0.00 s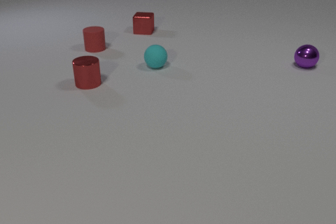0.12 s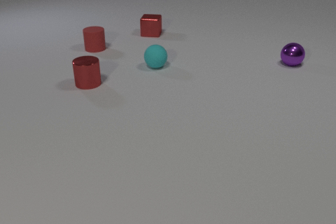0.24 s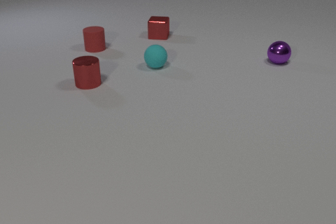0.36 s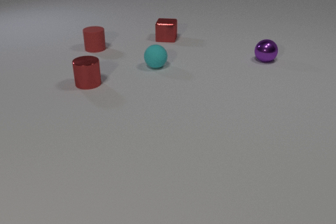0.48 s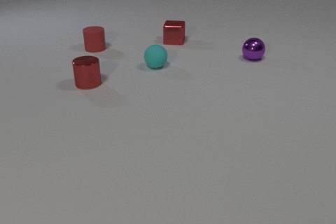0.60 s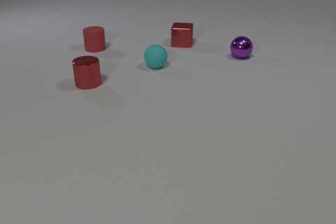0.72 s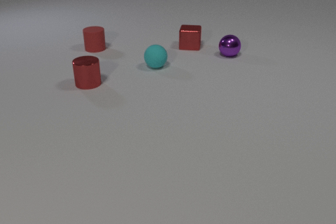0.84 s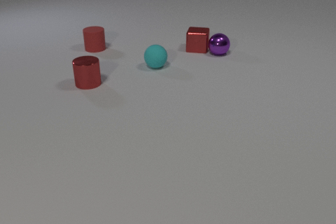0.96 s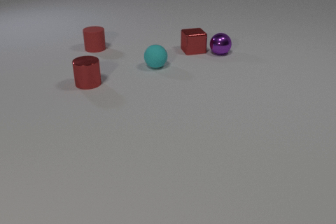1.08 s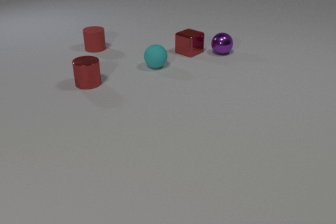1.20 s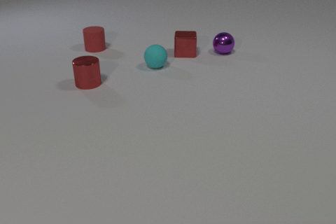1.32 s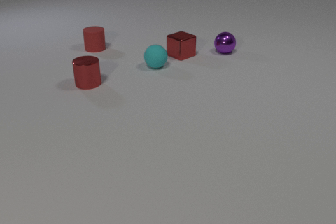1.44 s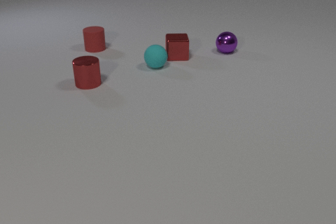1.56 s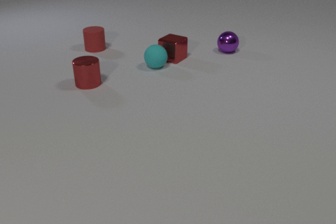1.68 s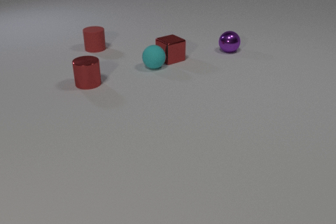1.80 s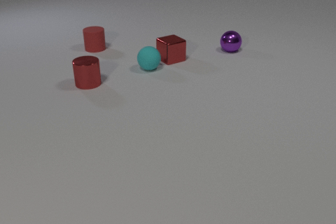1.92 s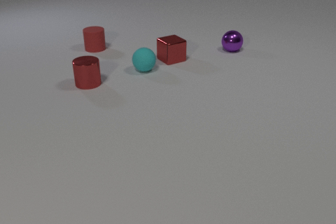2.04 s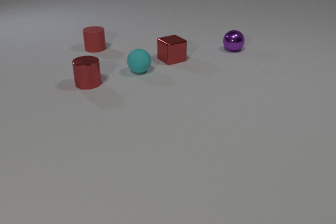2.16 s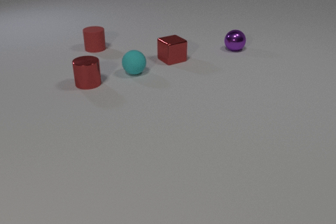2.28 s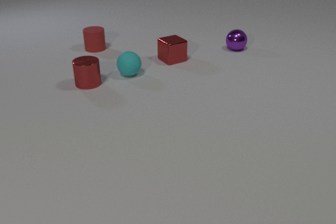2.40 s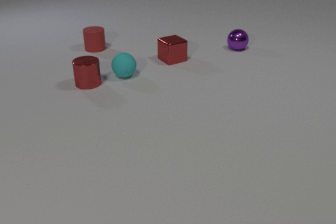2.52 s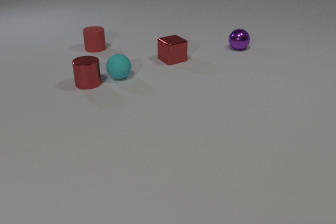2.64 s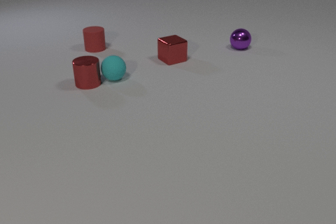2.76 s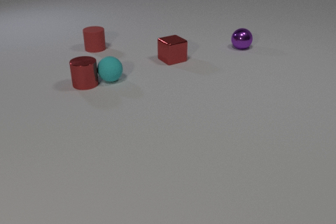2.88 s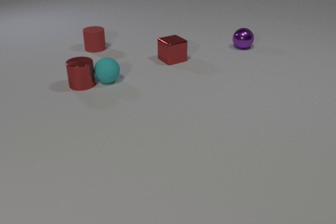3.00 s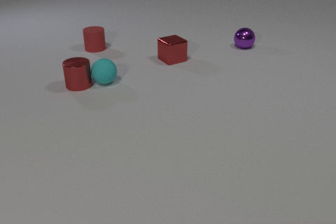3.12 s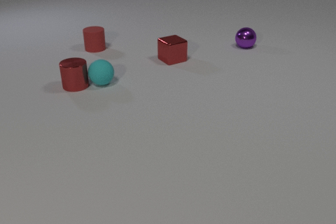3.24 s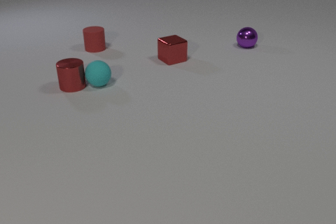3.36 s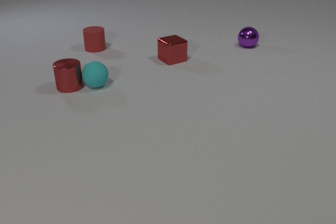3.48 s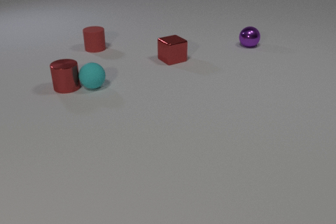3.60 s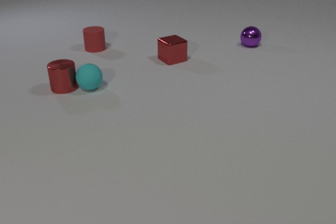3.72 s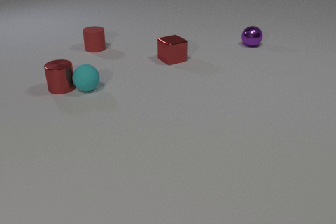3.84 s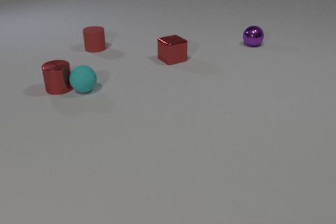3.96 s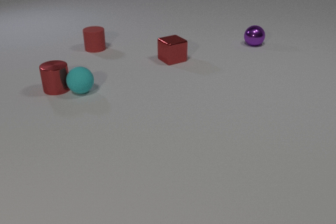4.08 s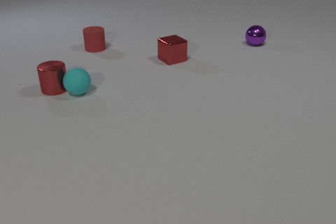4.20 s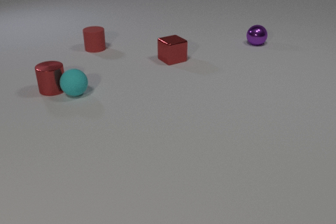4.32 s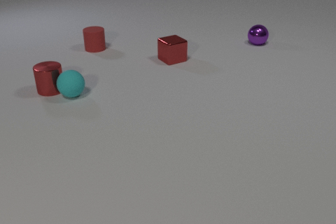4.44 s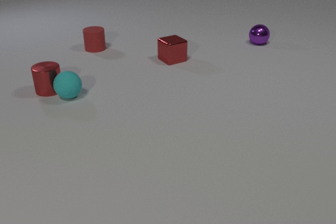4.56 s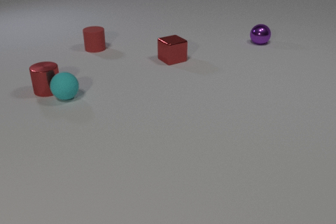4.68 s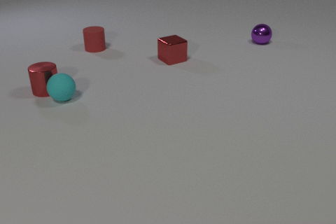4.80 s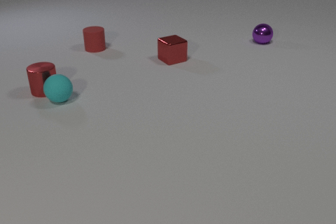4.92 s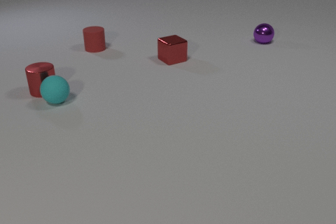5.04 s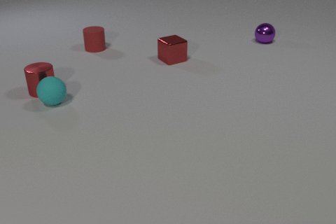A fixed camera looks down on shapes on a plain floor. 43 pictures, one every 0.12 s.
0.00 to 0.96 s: The red metal cube slides toward the camera and to the right. The purple metal sphere rolls to the left. The red metal cube and the purple metal sphere collide.
0.96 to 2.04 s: The red metal cube slides toward the camera and to the left. The purple metal sphere rolls to the right and away from the camera. The cyan rubber sphere rolls to the left and toward the camera. The red metal cube and the cyan rubber sphere collide.
2.04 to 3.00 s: The purple metal sphere rolls to the right and away from the camera. The cyan rubber sphere rolls to the left and toward the camera. The red metal cylinder slides to the left. The cyan rubber sphere and the red metal cylinder collide.
3.00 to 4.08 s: The purple metal sphere rolls to the right and away from the camera. The cyan rubber sphere rolls to the left and toward the camera. The red metal cylinder slides to the left.
4.08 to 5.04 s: The purple metal sphere rolls away from the camera and to the right. The cyan rubber sphere rolls to the left and toward the camera. The red metal cylinder slides to the left.
Are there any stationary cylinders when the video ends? yes.
What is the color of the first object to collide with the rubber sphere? red.
What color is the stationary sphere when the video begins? cyan.
